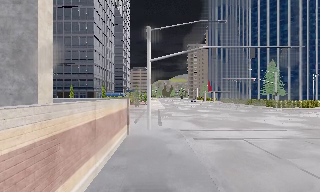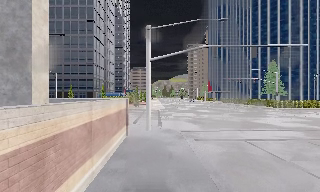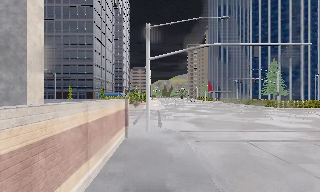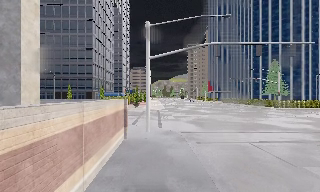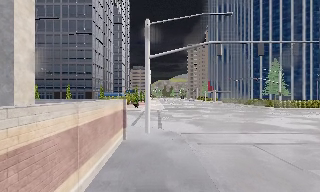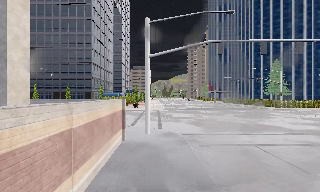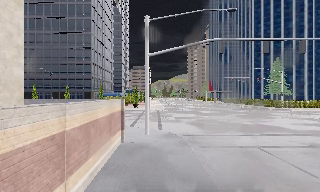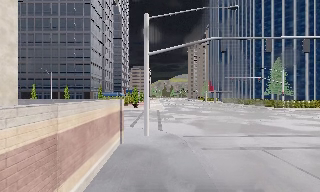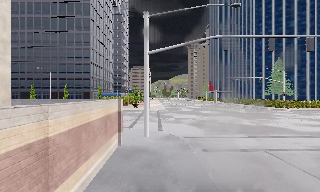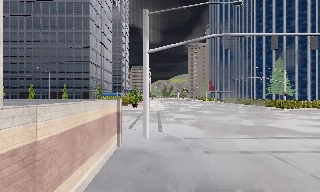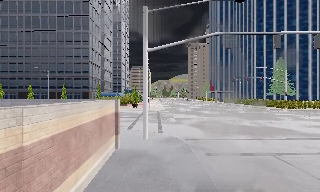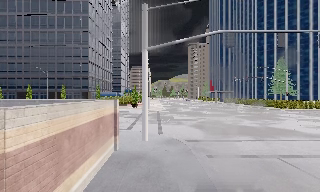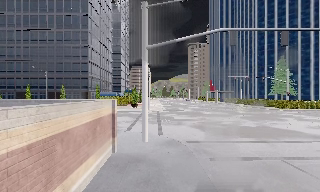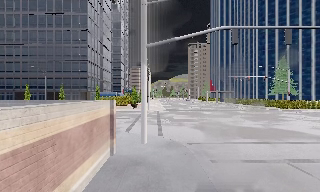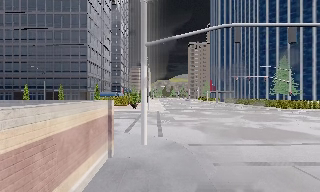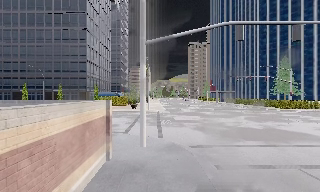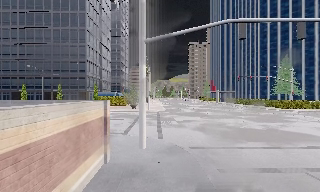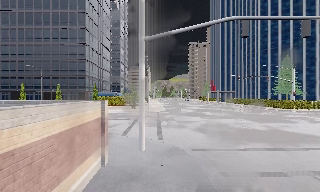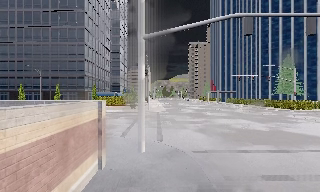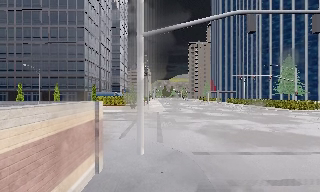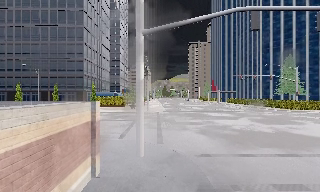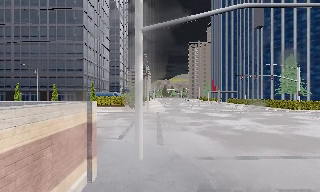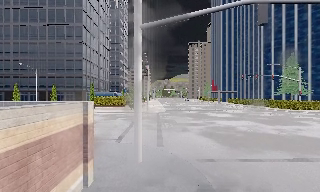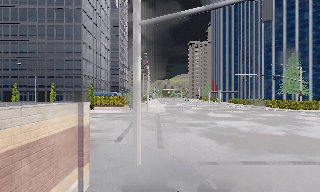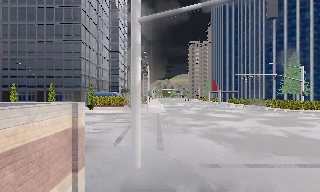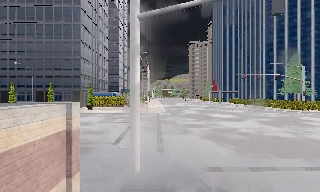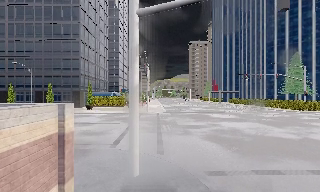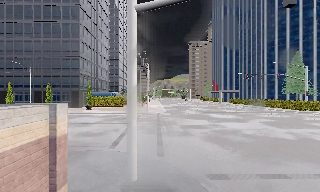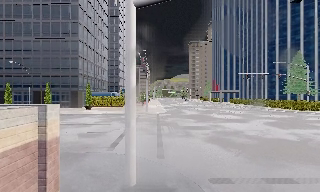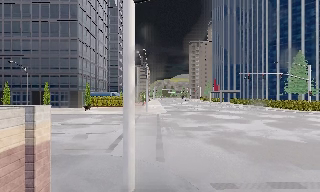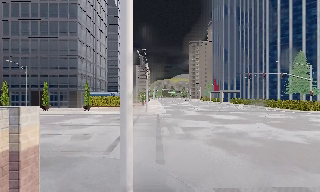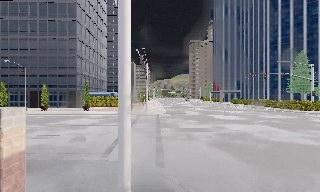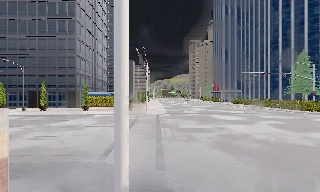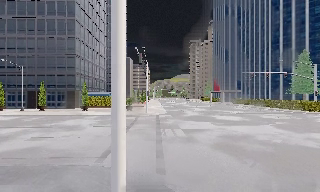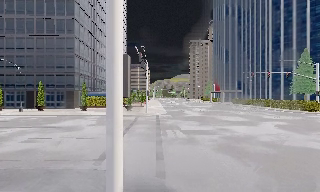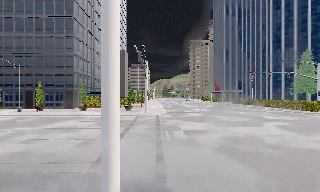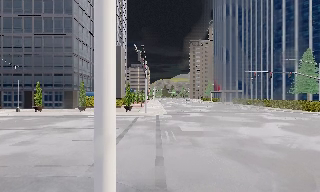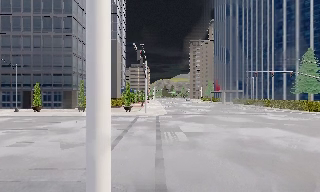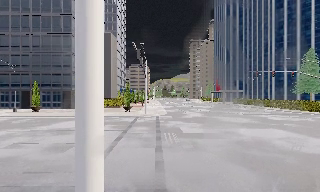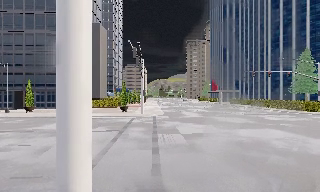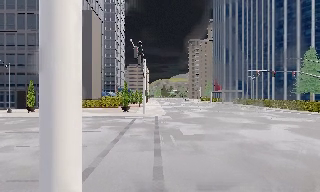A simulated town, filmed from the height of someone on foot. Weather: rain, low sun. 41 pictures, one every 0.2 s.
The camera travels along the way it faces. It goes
forward.
0.0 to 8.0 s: The camera travels forward, about 11 m, so what stands in front looms larger.
The film runs forward here.
